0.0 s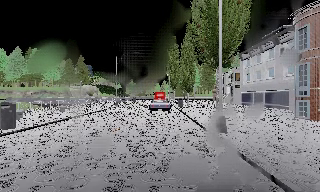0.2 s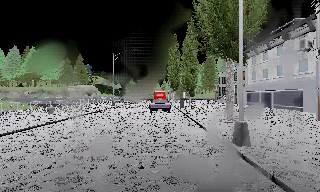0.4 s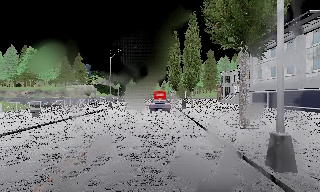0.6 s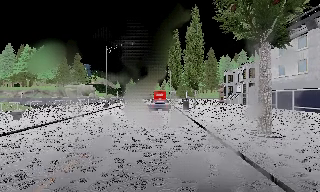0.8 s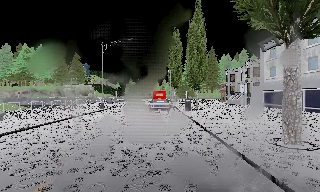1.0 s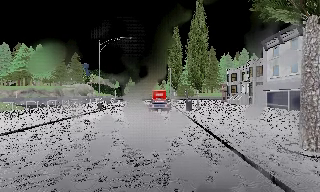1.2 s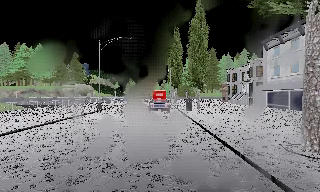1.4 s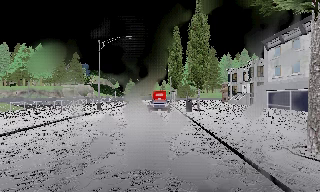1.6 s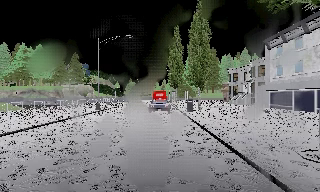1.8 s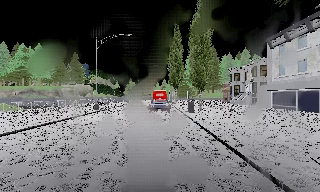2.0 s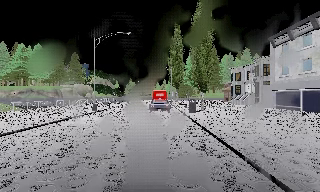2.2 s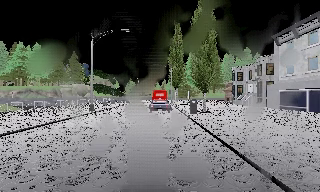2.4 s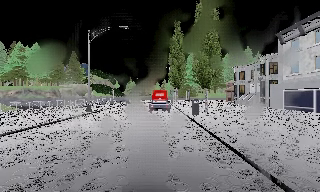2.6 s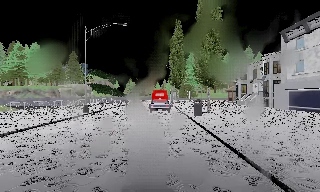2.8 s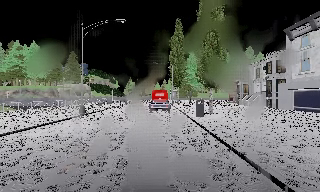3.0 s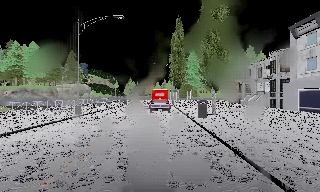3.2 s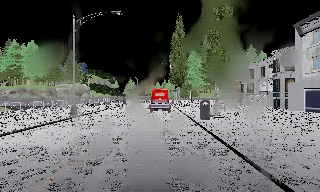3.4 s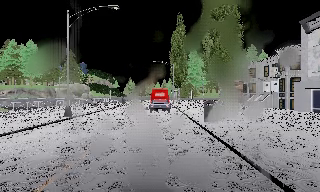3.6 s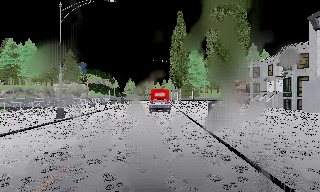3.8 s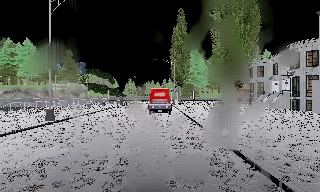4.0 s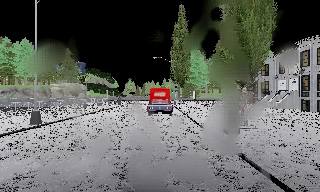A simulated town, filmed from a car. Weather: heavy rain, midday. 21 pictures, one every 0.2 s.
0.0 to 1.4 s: The camera travels forward, about 7 m, so what stands in front looms larger. It loses speed.
1.4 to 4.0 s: The camera travels forward, about 9 m, so what stands in front looms larger. It gains speed.
The film runs forward here.
